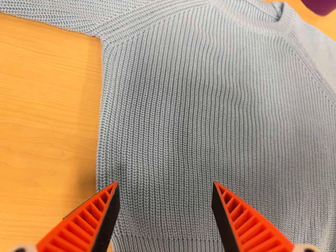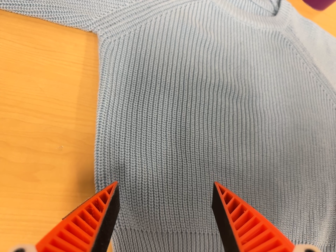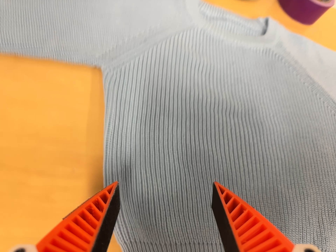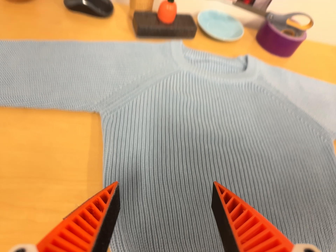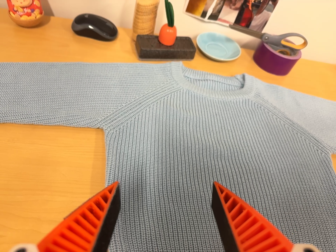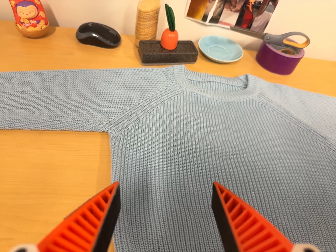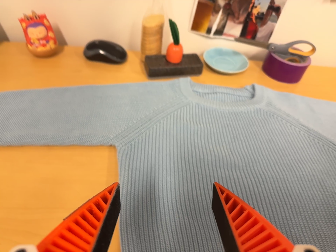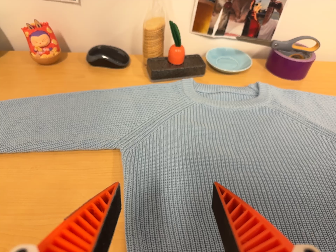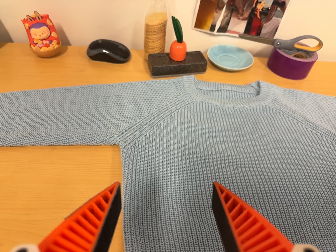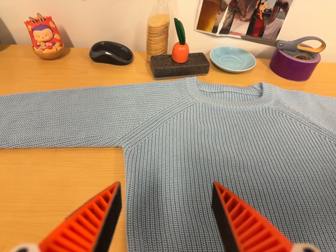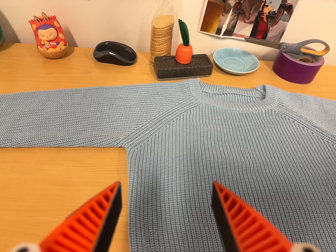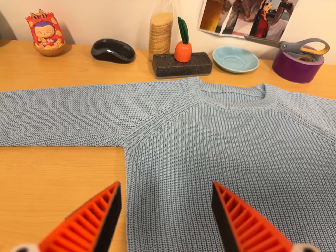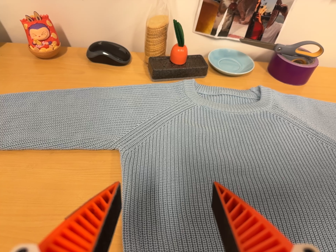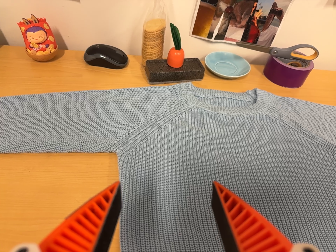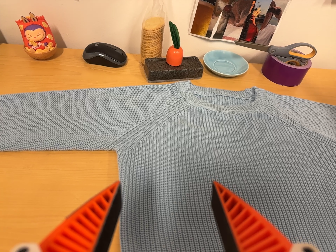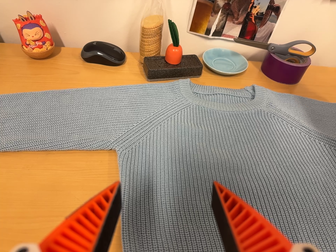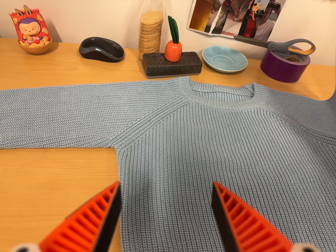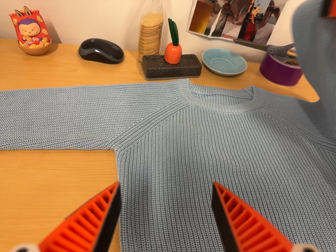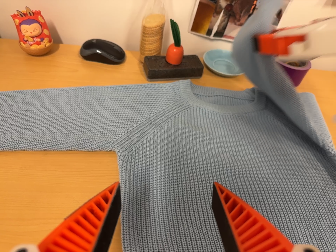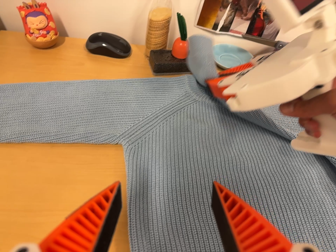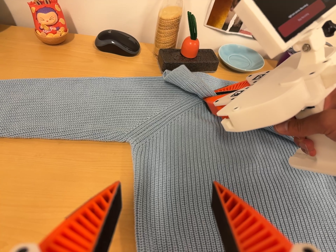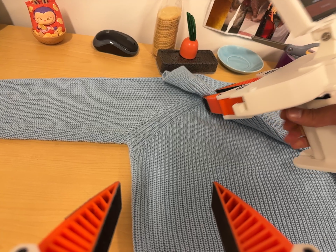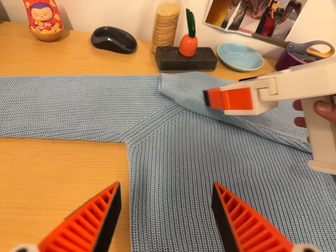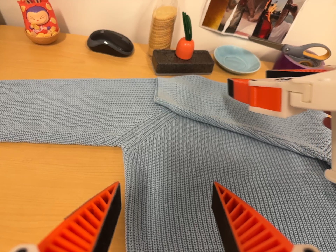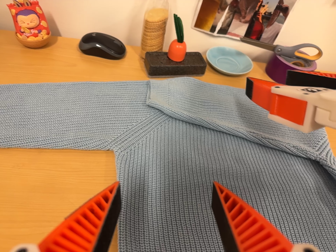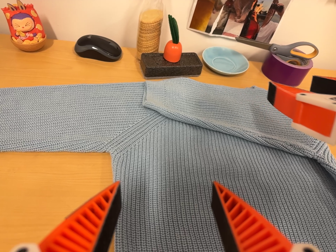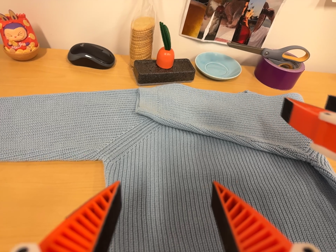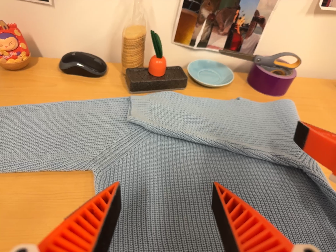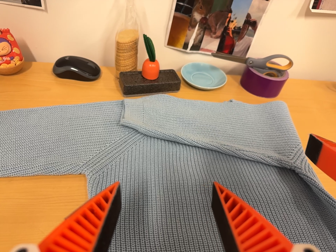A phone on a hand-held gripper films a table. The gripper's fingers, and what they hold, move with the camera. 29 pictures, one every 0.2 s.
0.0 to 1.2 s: The camera pans to its left by about 10 degrees. It travels backward and to its right, about 10 cm, so what stands in front gets smaller. Its aim tips toward the top of its view by about 25 degrees, and the scene shifts downward. It rolls about its line of sight by about 15 degrees, and the scene rotates counterclockwise.
1.2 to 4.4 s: The camera shifts only a little, or ends up much as it began.
4.4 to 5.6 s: The camera travels to its right, about 5 cm, so close, fixed things drift to the left.
The film runs forward here.
